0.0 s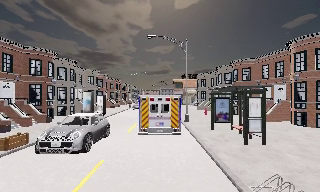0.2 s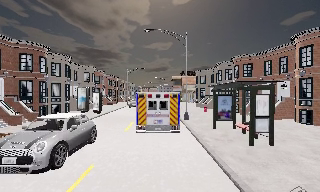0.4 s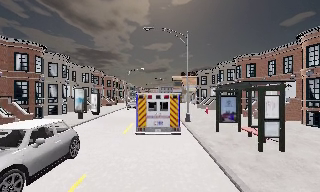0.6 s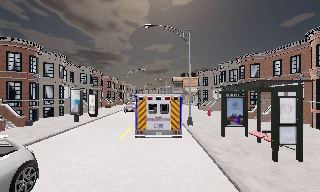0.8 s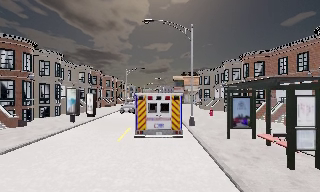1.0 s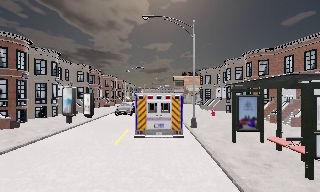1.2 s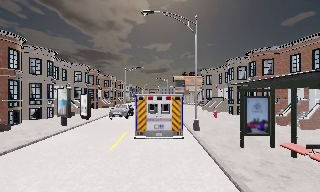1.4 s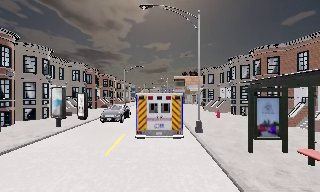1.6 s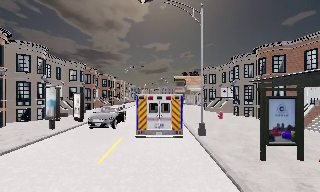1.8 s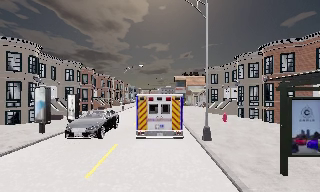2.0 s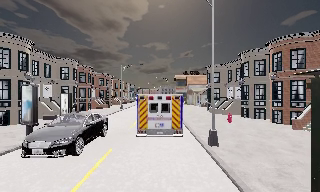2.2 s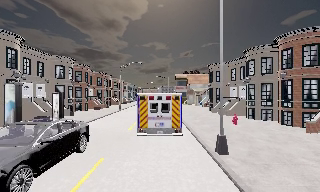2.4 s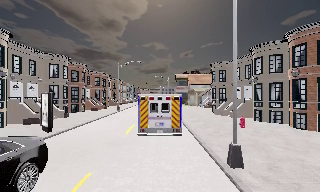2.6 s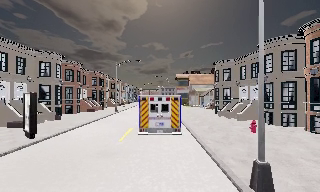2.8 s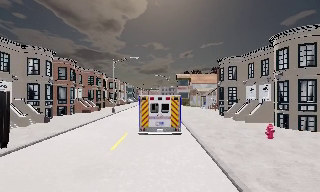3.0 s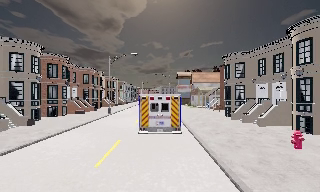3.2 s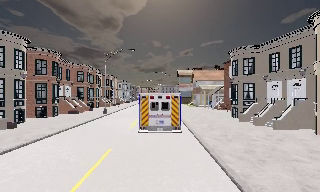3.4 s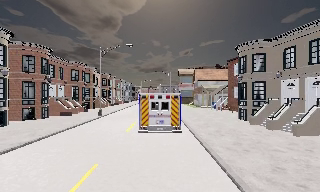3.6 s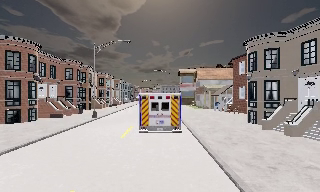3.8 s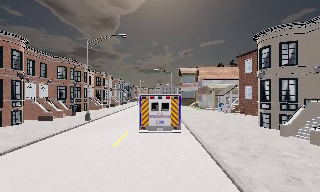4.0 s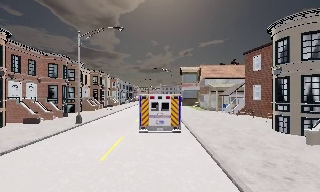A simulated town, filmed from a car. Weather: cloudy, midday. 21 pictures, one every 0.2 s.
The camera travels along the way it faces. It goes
forward.
0.0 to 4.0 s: The camera travels forward, about 20 m, so what stands in front looms larger. It gains speed.
The film runs forward here.
